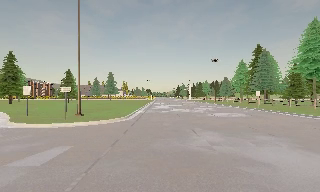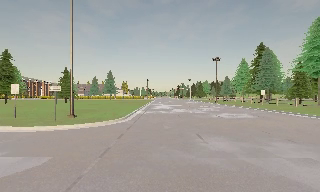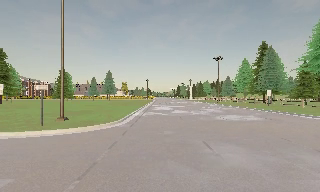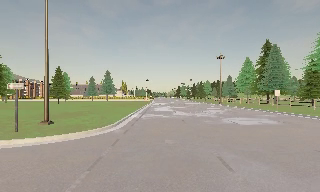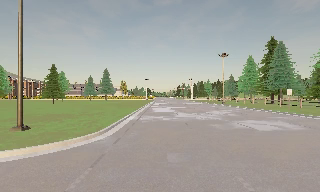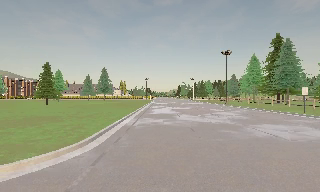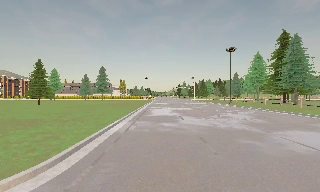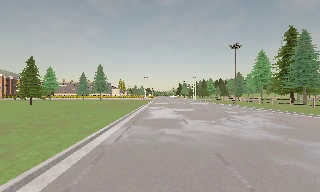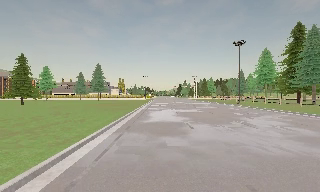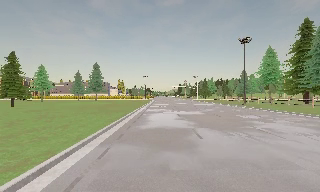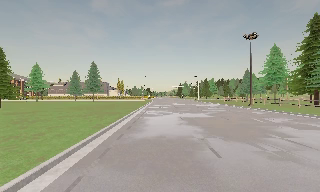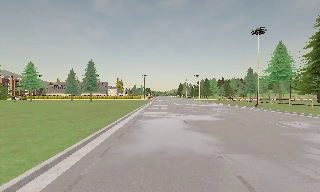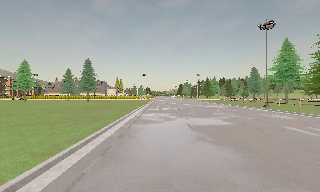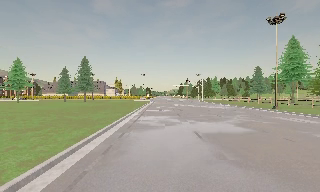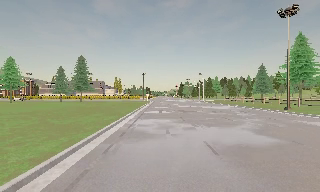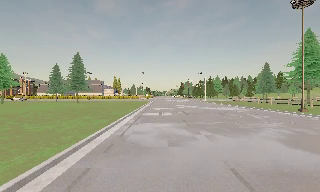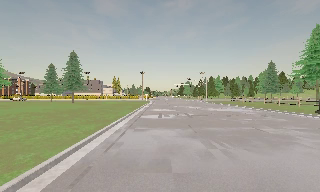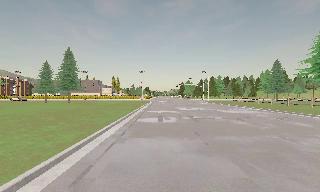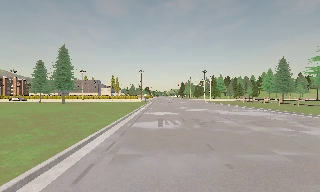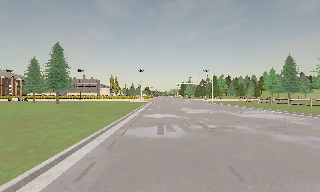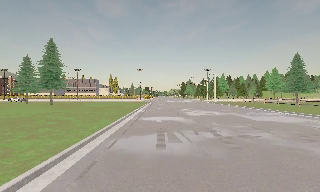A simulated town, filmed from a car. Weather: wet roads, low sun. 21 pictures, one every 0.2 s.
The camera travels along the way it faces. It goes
forward.
0.0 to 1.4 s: The camera travels forward, about 12 m, so what stands in front looms larger. It gains speed.
1.4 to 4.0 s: The camera travels forward, about 25 m, so what stands in front looms larger.
The film runs forward here.
